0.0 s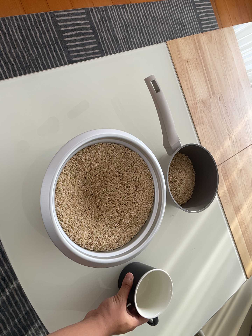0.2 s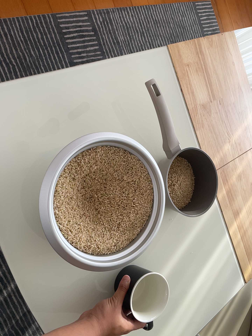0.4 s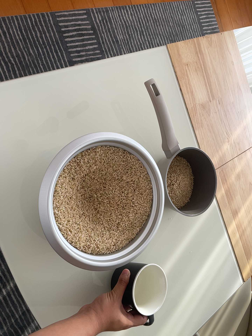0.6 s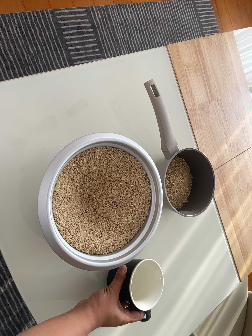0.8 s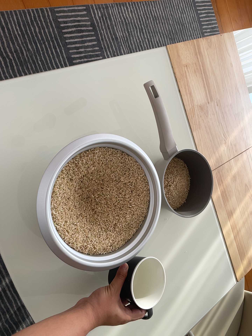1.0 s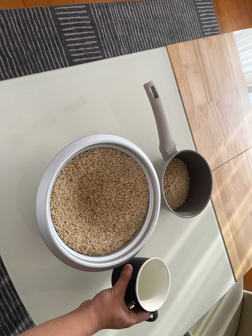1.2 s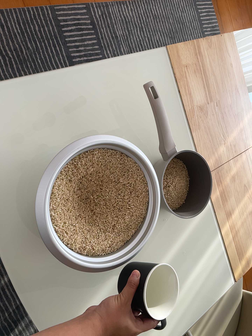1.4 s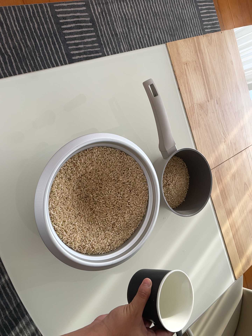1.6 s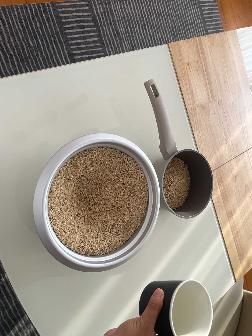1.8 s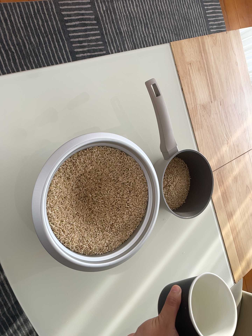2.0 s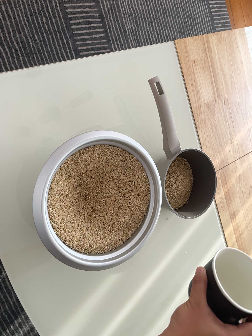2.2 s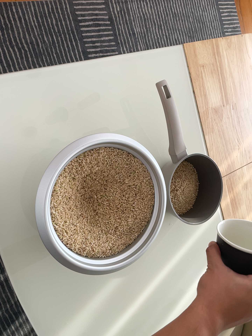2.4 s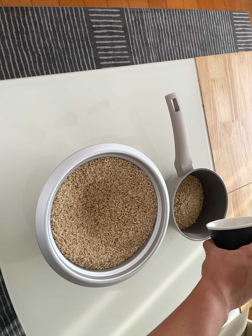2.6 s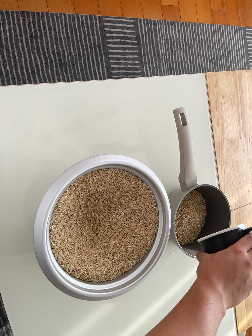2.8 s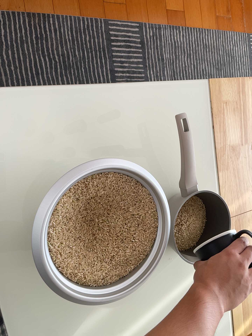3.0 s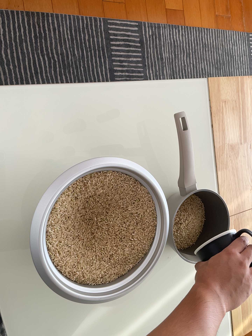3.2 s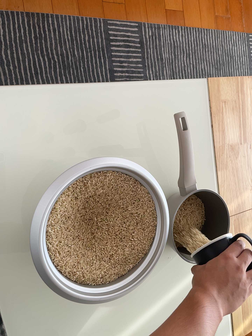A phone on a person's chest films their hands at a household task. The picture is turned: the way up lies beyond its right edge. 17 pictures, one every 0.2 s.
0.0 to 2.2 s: The camera shifts only a little, or ends up much as it began.
2.2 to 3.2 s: The camera rolls about its line of sight by about 10 degrees, and the scene rotates clockwise.
The film runs backward here.
